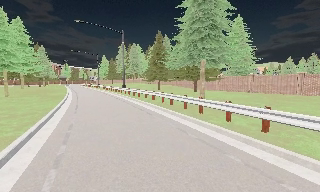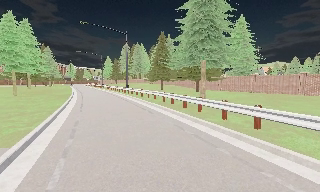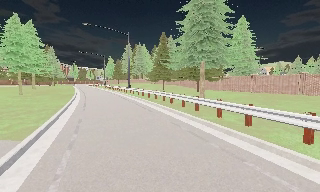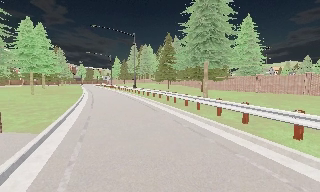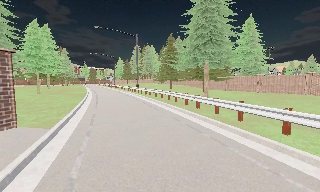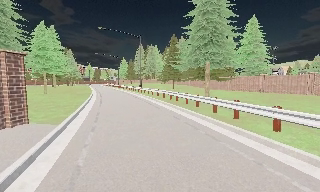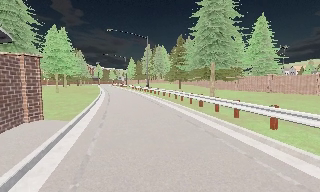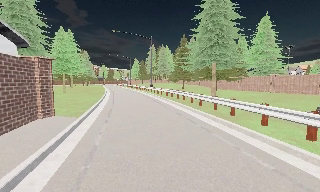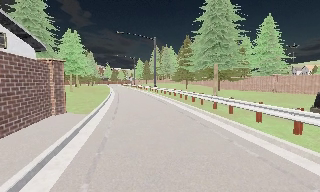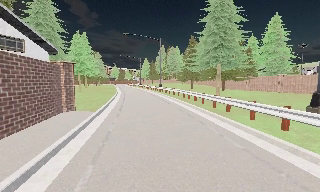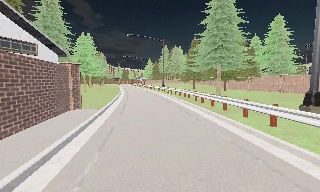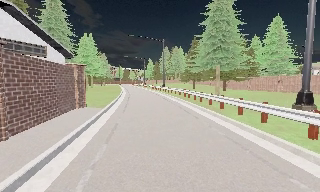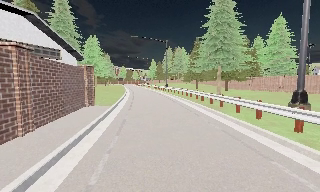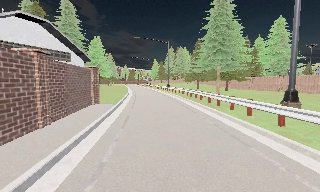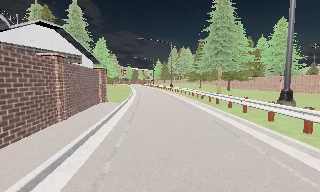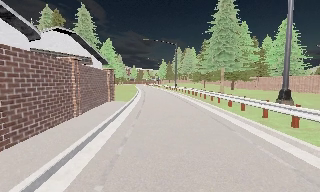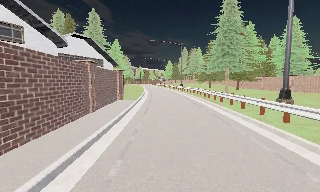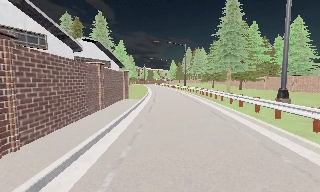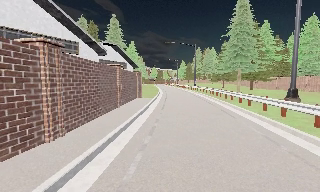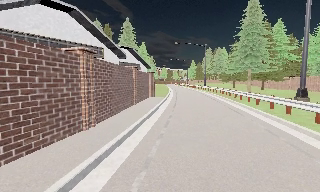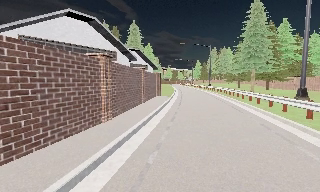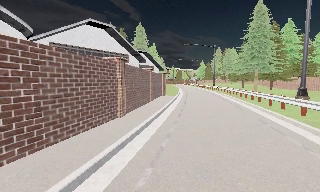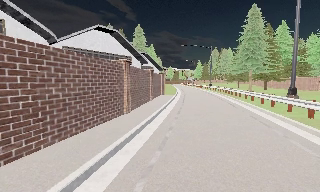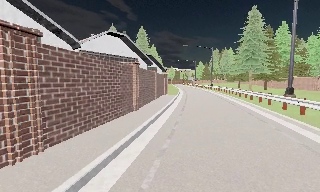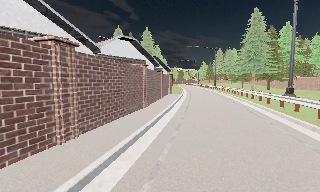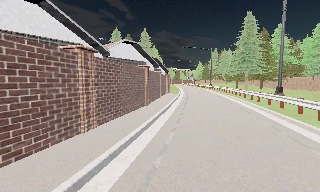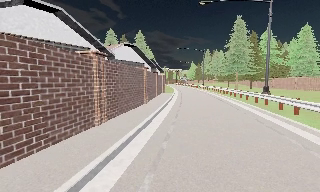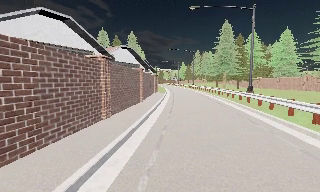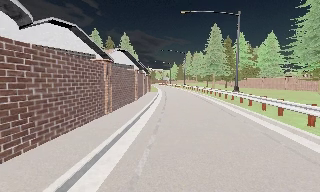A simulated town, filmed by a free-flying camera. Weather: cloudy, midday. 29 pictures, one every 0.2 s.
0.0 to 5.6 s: The camera pans to its left, which is counterclockwise from overhead, by about 25 degrees. It travels backward, about 19 m, so what stands in front gets smaller. It gains speed.
The film runs backward here.
